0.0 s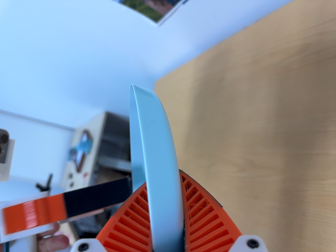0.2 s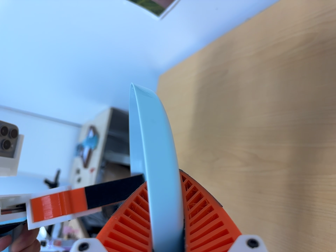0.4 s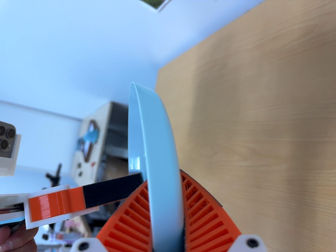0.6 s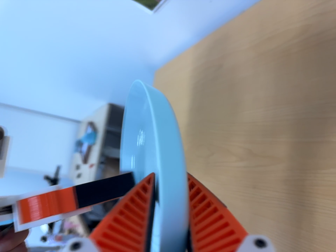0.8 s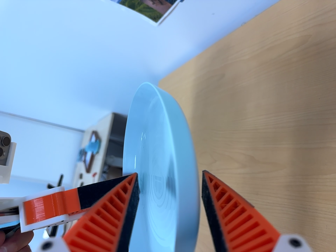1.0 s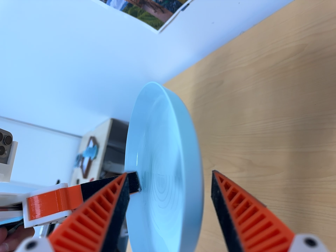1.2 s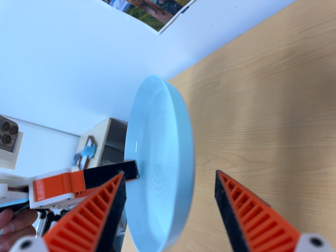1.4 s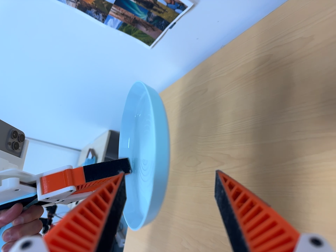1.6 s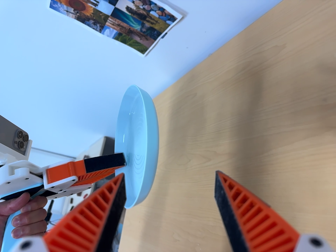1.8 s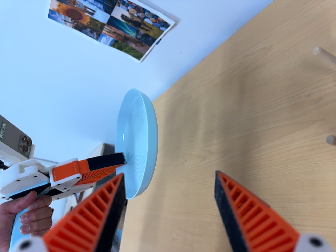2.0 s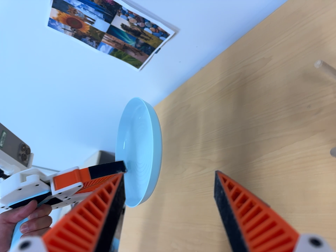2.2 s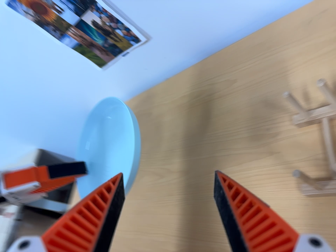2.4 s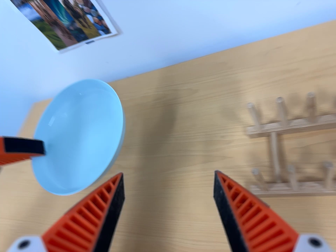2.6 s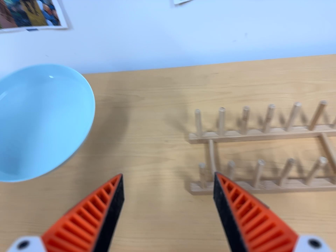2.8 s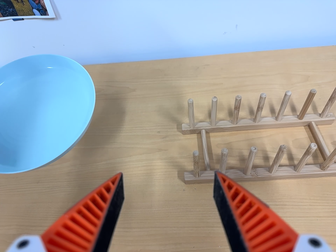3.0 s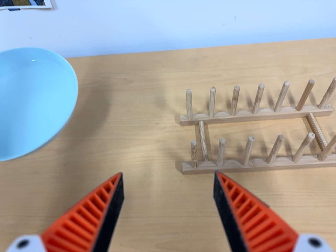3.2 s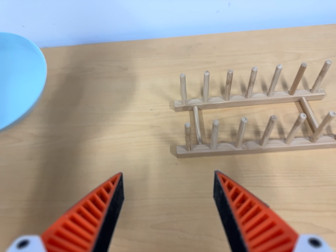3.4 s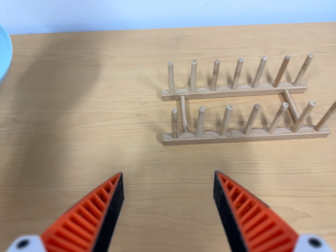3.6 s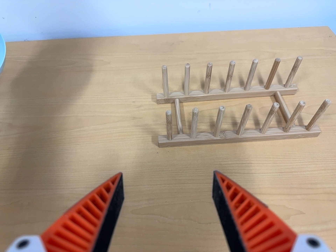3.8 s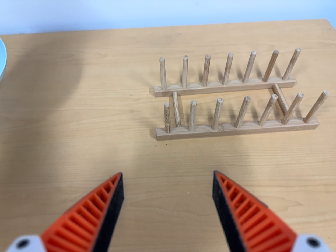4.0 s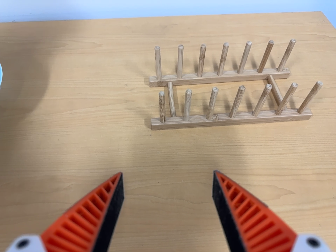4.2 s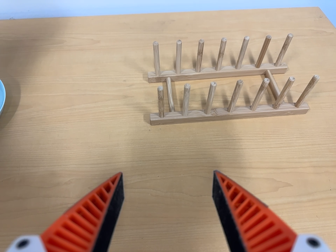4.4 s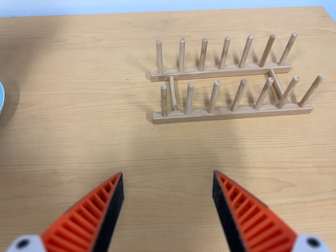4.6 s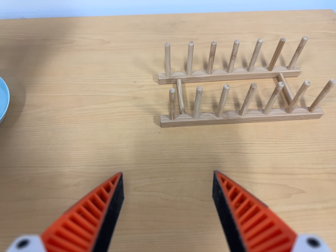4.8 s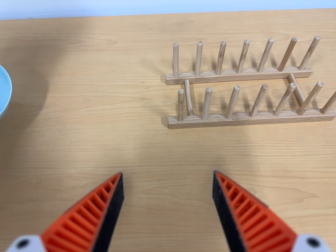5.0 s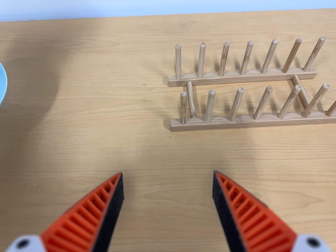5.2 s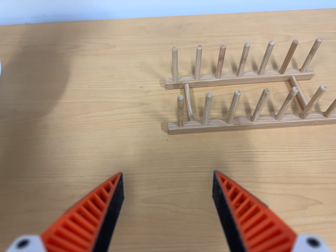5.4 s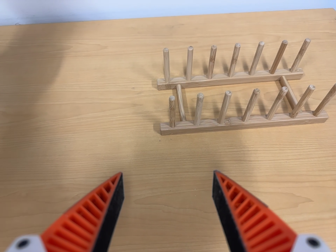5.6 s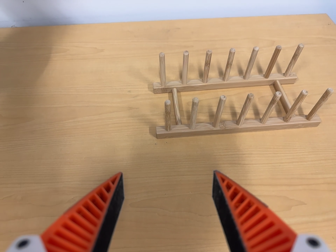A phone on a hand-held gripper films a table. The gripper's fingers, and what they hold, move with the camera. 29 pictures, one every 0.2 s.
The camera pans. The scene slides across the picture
to the left.
0.0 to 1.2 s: The camera shifts only a little, or ends up much as it began.
1.2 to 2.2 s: The camera pans to its right by about 15 degrees. It travels backward, about 12 cm, so what stands in front gets smaller. Its aim tips toward the top of its view by about 10 degrees.
2.2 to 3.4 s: The camera swings to its right by about 45 degrees, and the scene slides to the left. It travels toward the bottom of its view and to its left, about 18 cm, so close, fixed things drift upward. It rolls about its line of sight by about 20 degrees, and the scene rotates clockwise.
3.4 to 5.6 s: The camera shifts only a little, or ends up much as it began.
The film runs backward here.
